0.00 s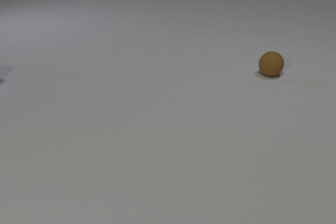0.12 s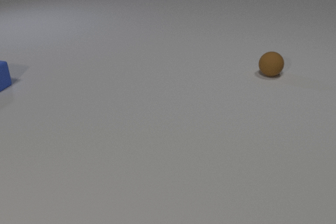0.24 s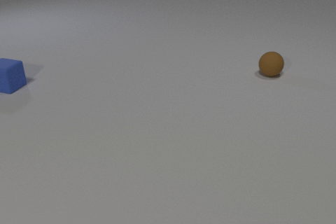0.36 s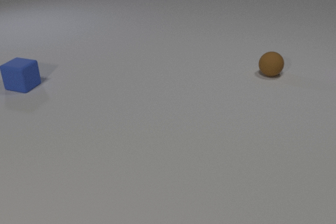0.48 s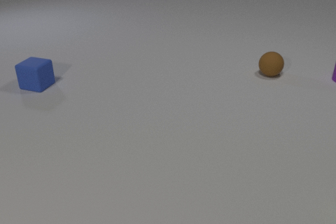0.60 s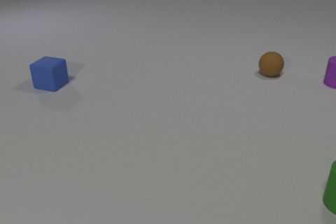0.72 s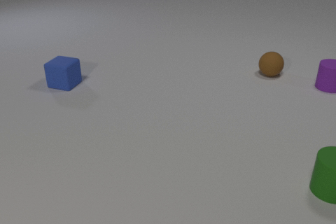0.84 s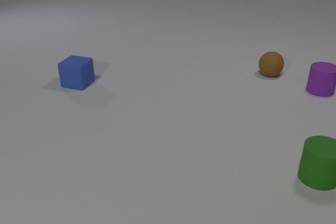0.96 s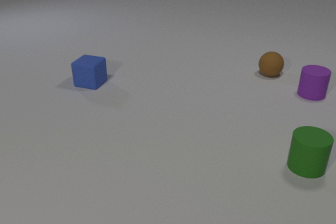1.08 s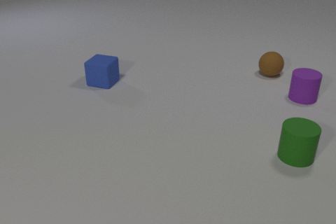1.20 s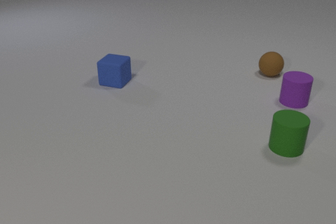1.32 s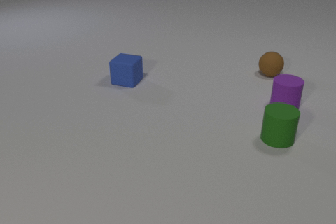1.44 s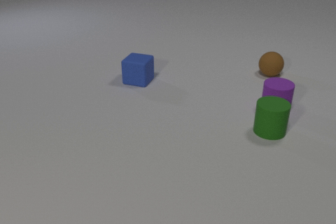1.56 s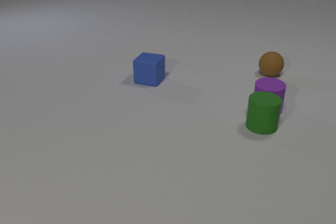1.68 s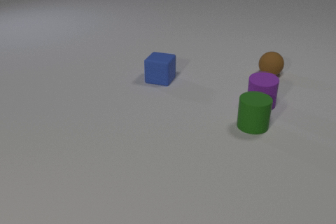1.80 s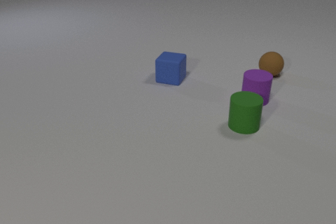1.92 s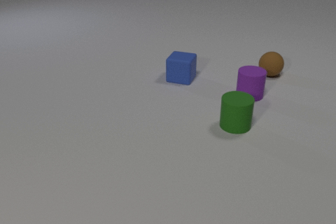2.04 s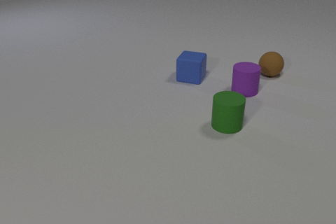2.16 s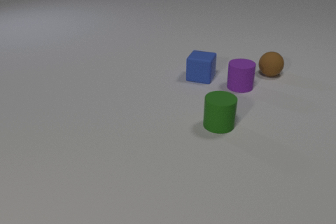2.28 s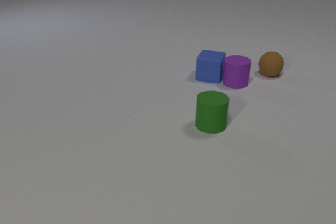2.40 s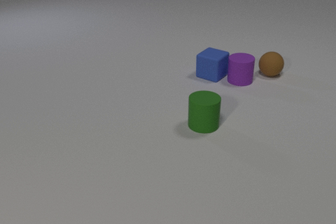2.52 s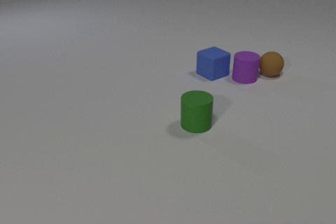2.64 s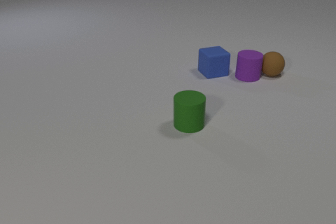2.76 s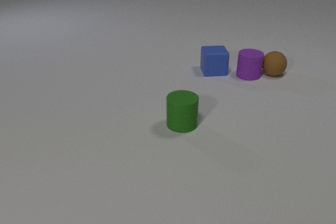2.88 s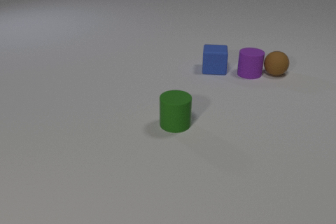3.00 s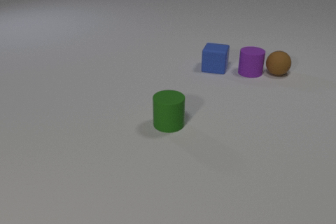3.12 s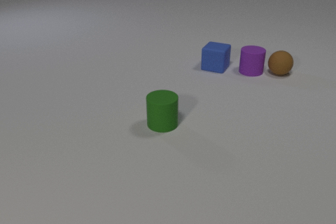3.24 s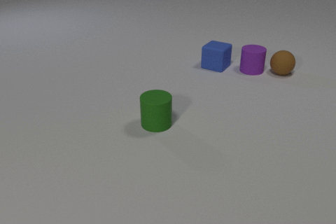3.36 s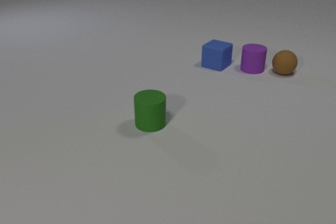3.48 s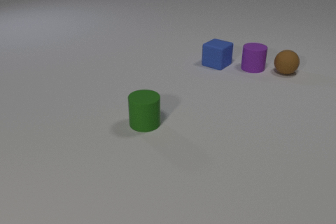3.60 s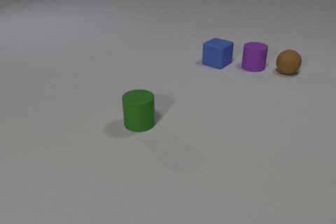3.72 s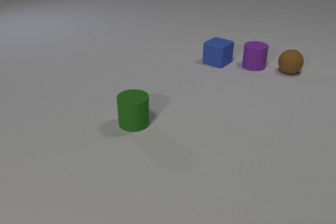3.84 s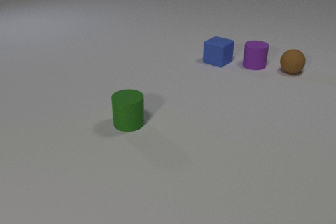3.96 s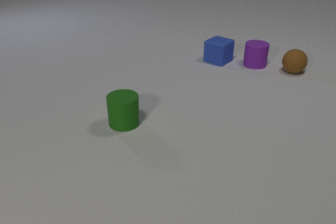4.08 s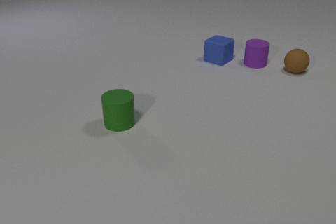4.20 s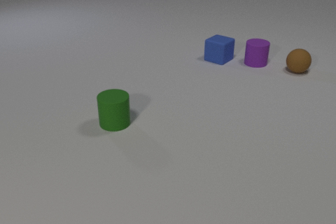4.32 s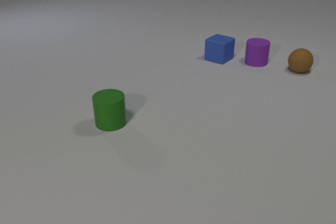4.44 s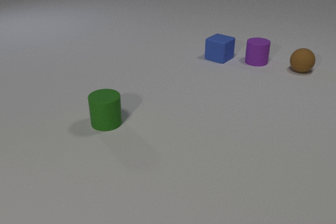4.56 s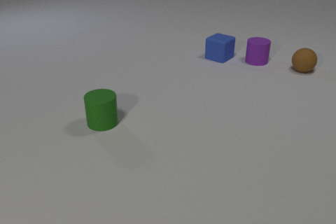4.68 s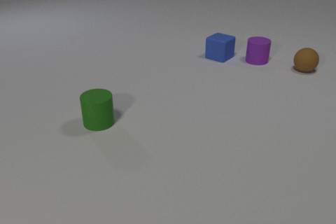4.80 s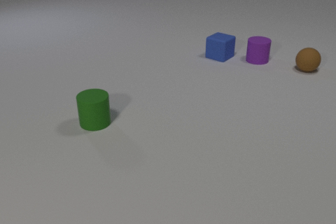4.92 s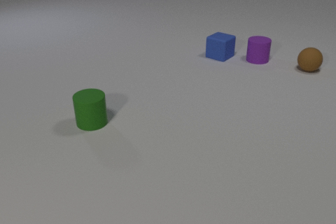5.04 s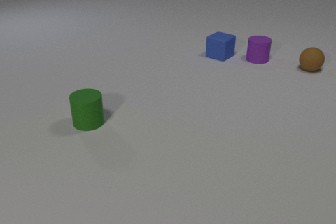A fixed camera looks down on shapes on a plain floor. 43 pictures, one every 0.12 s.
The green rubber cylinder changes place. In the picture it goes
to the left.
The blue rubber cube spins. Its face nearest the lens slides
to the left.
0.00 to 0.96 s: The green rubber cylinder comes in at the right edge, slides away from the camera and to the left. The purple rubber cylinder comes in at the right edge, slides toward the camera and to the left. The blue rubber cube comes in at the left edge, slides to the right.
0.96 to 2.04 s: The green rubber cylinder slides to the left and away from the camera. The purple rubber cylinder slides to the left. The blue rubber cube slides to the right. The green rubber cylinder and the purple rubber cylinder collide.
2.04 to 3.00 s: The green rubber cylinder slides to the left. The purple rubber cylinder slides away from the camera. The blue rubber cube slides away from the camera and to the right, spins so that its near face slides to the left, clockwise seen from above. The brown rubber sphere rolls to the right. The purple rubber cylinder and the blue rubber cube collide. The purple rubber cylinder and the brown rubber sphere collide.
3.00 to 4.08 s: The green rubber cylinder slides to the left. The purple rubber cylinder slides away from the camera. The blue rubber cube slides away from the camera, spins clockwise seen from above by about 15 degrees, its near face sliding to the left. The brown rubber sphere rolls to the right and away from the camera.
4.08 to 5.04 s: The green rubber cylinder slides to the left. The purple rubber cylinder slides away from the camera. The blue rubber cube slides away from the camera. The brown rubber sphere rolls to the right and away from the camera.
What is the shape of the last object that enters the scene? cylinder.
What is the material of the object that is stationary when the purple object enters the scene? rubber.
How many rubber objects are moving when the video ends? 4.
